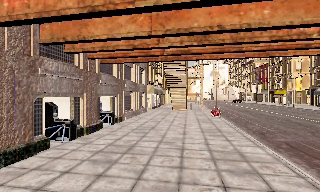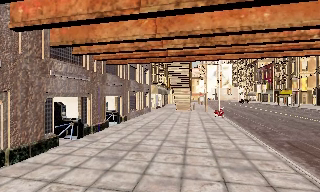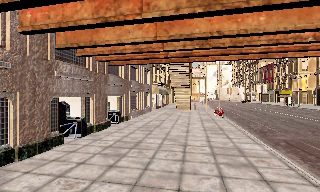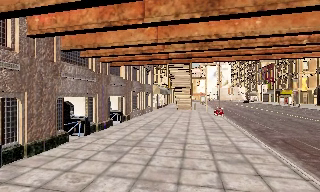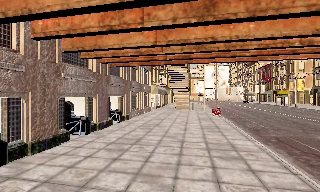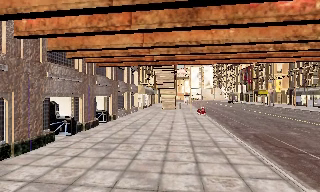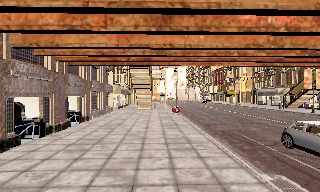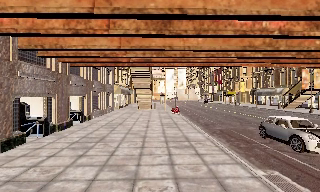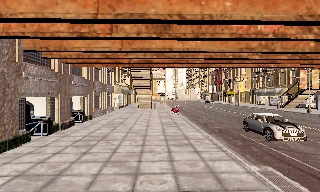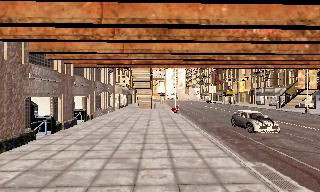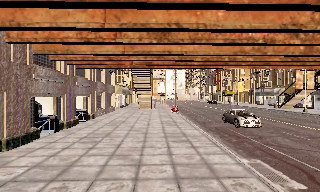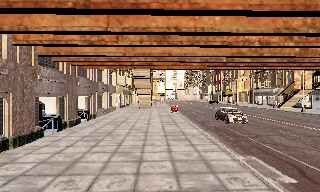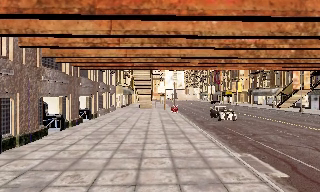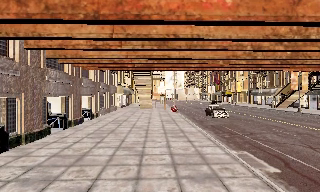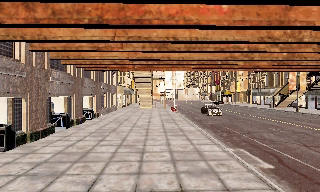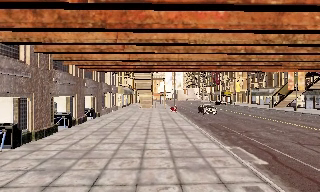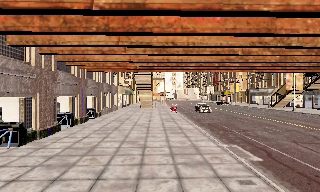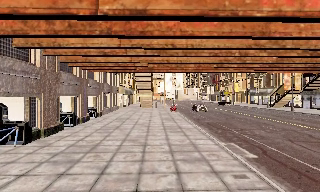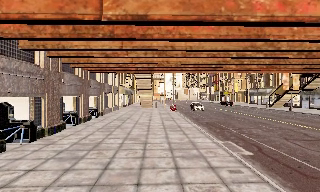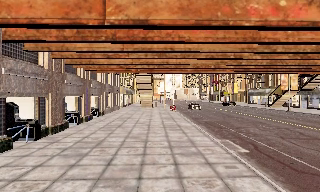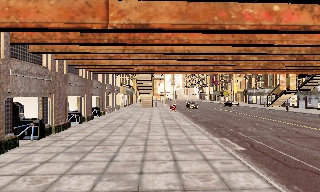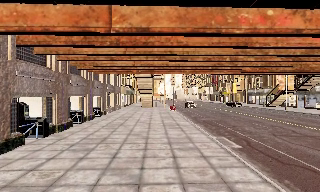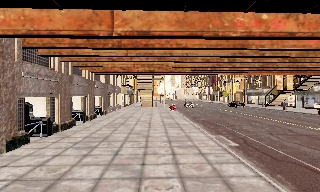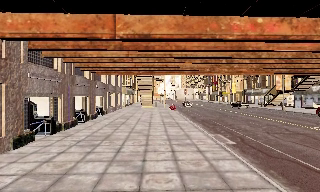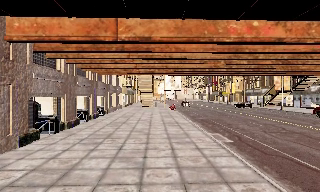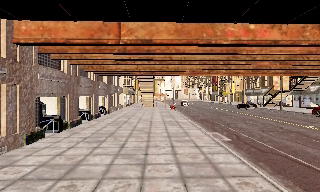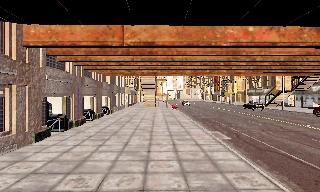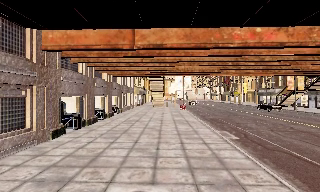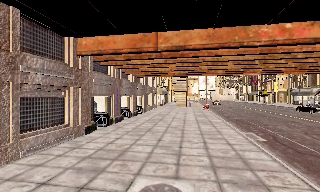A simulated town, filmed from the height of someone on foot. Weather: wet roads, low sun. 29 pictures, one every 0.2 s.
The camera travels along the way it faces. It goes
backward.
0.0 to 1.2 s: The camera swings to its right by about 10 degrees, and the scene slides to the left. It travels backward, about 2 m, so what stands in front gets smaller.
1.2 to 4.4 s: The camera travels backward, about 5 m, so what stands in front gets smaller.
4.4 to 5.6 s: The camera swings to its left by about 10 degrees, and the scene slides to the right. It travels backward, about 2 m, so what stands in front gets smaller.
The film runs backward here.
